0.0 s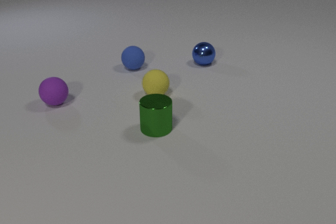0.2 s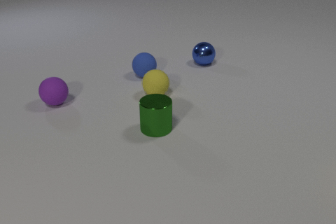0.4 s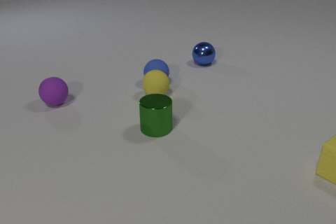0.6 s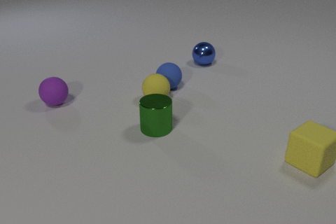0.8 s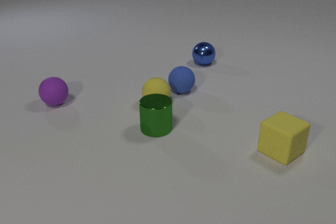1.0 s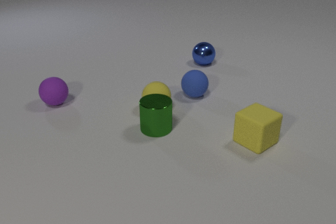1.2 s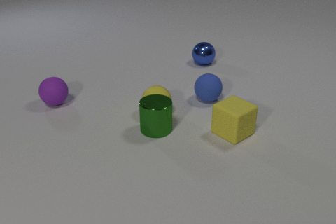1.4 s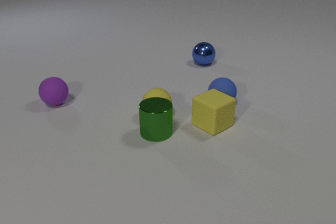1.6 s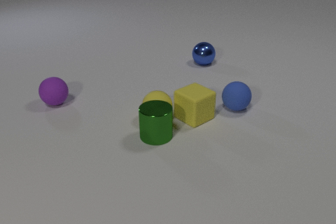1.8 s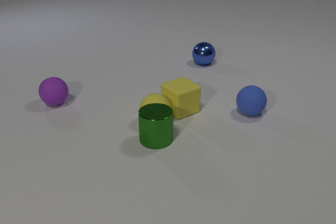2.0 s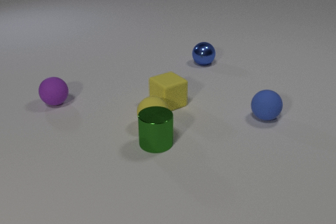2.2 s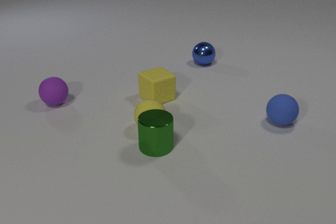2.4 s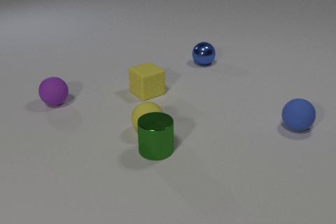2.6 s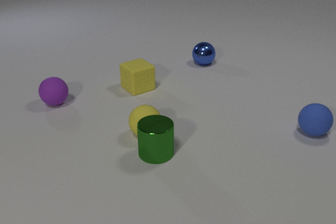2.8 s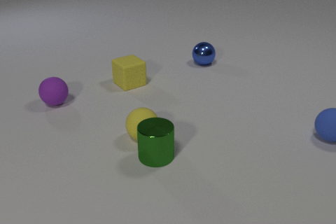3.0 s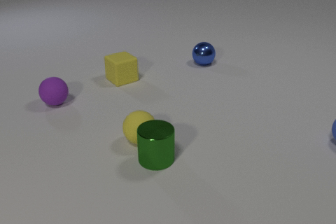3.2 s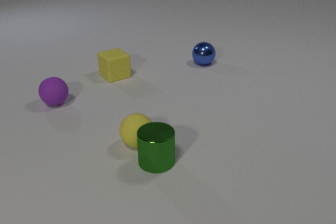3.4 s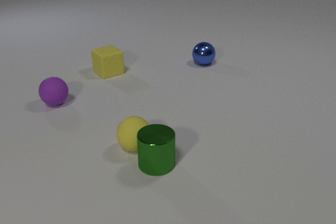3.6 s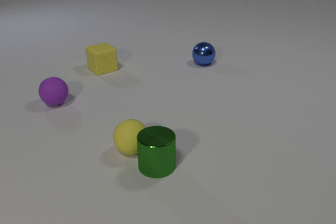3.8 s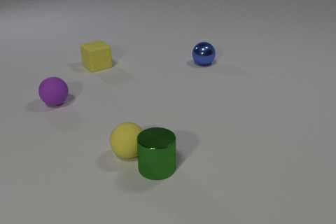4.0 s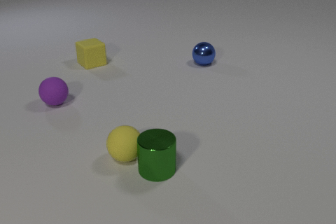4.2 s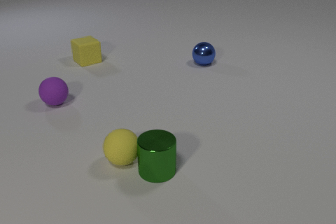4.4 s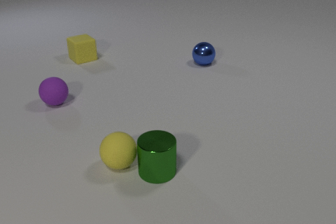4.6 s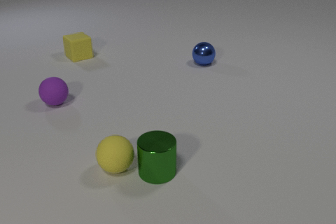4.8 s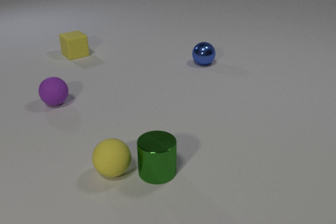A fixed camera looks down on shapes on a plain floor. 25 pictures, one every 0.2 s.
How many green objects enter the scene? 0.
What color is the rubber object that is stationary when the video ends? purple.
How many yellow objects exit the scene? 0.
0.0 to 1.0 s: The yellow rubber cube comes in at the right edge, slides to the left. The blue rubber sphere rolls toward the camera and to the right. The yellow rubber sphere rolls toward the camera. The blue rubber sphere and the yellow rubber sphere collide.
1.0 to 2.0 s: The yellow rubber cube slides to the left and away from the camera. The blue rubber sphere rolls to the right and toward the camera. The yellow rubber sphere rolls toward the camera. The green metal cylinder slides toward the camera. The yellow rubber sphere and the green metal cylinder collide. The yellow rubber cube and the yellow rubber sphere collide.
2.0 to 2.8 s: The yellow rubber cube slides away from the camera and to the left. The blue rubber sphere rolls to the right. The yellow rubber sphere rolls toward the camera and to the left. The green metal cylinder slides toward the camera.
2.8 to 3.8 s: The yellow rubber cube slides away from the camera and to the left. The blue rubber sphere rolls to the right, leaves at the right edge. The yellow rubber sphere rolls toward the camera and to the left. The green metal cylinder slides toward the camera.
3.8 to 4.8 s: The yellow rubber cube slides away from the camera and to the left. The yellow rubber sphere rolls toward the camera and to the left.
